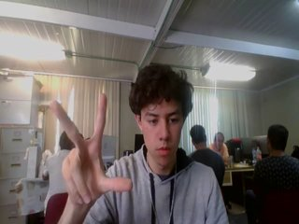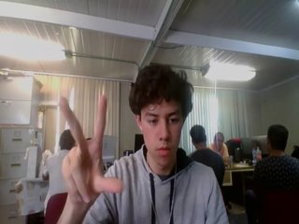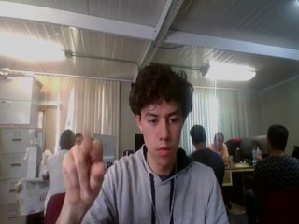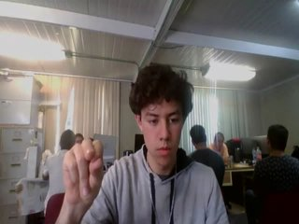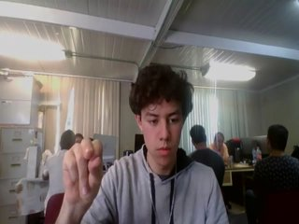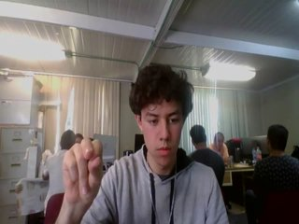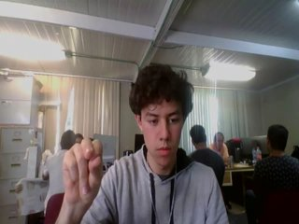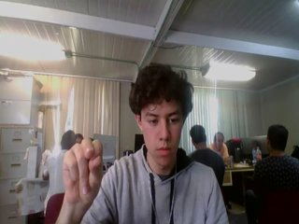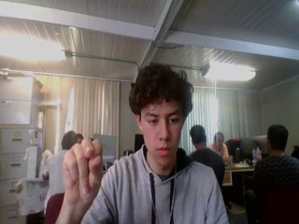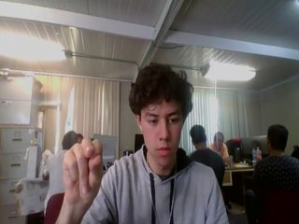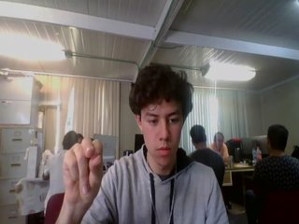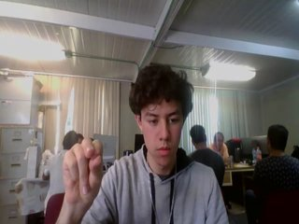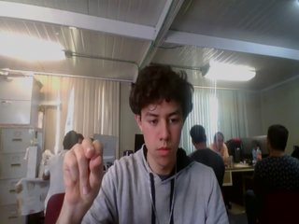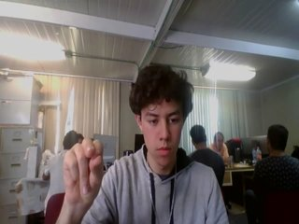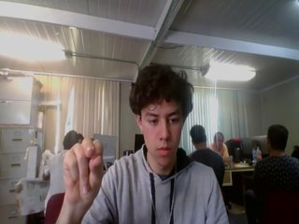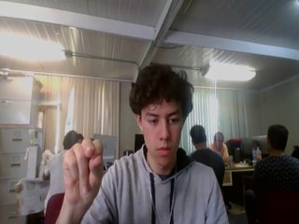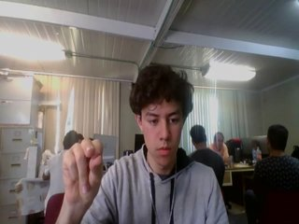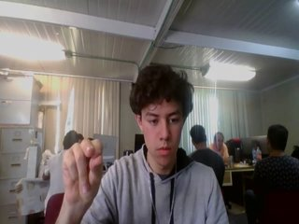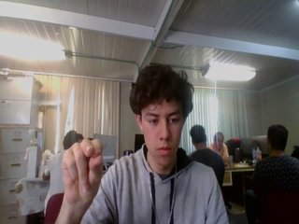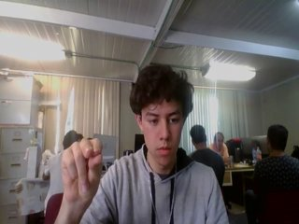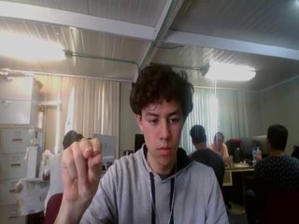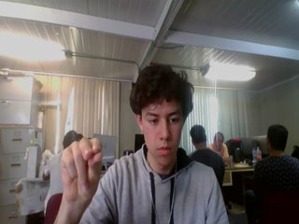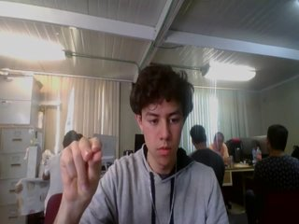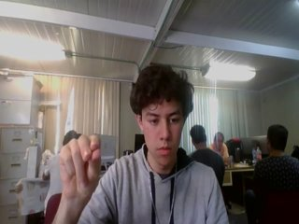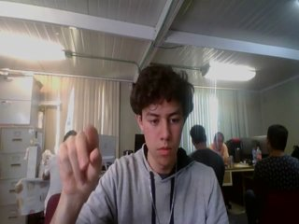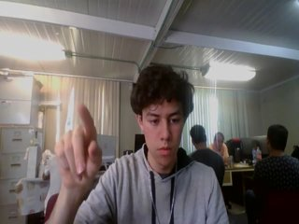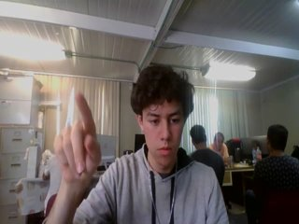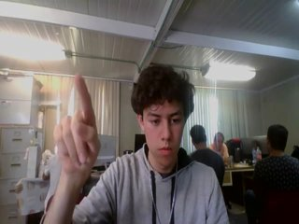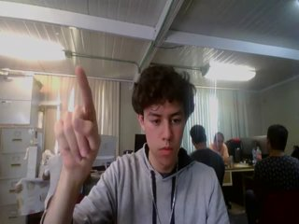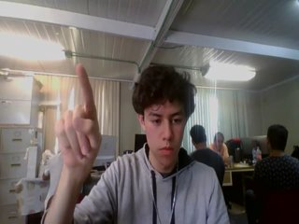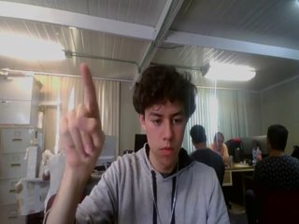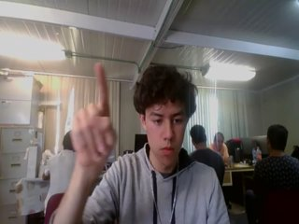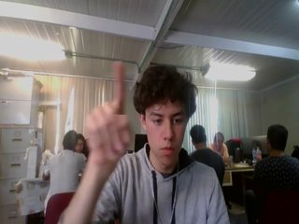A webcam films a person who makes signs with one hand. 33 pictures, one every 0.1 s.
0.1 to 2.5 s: Zoom out.
2.6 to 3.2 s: Pointing with one finger.
